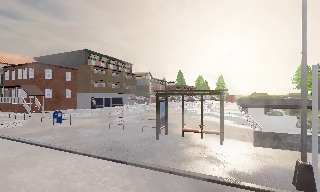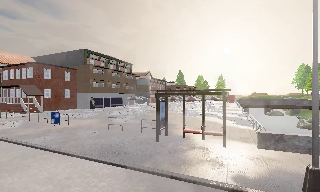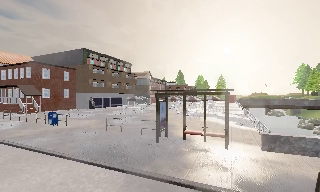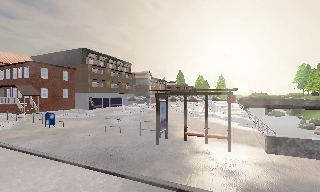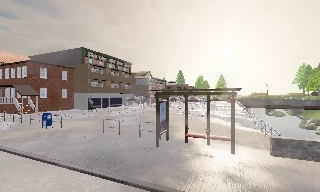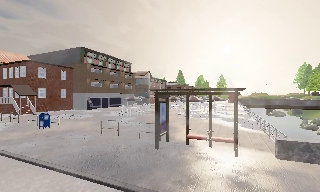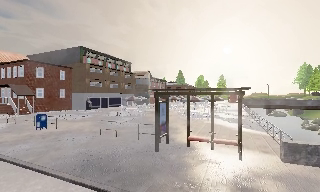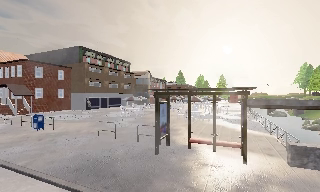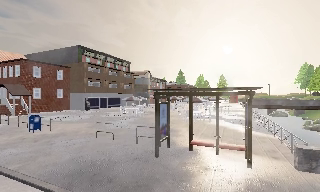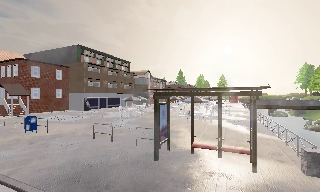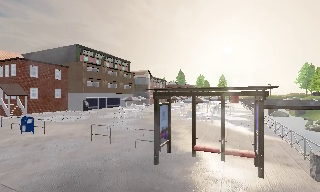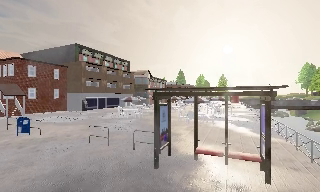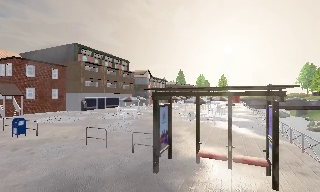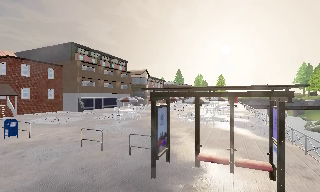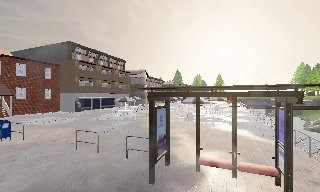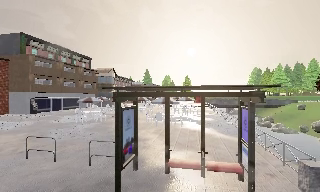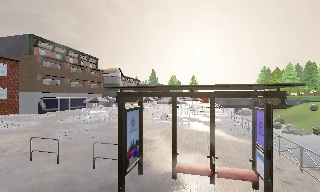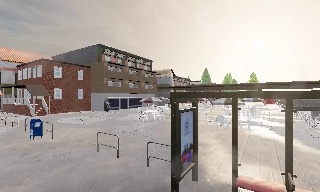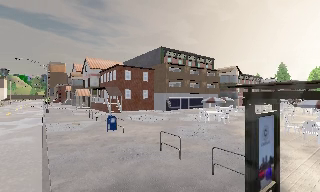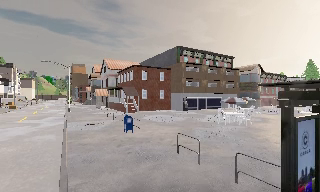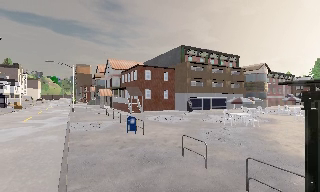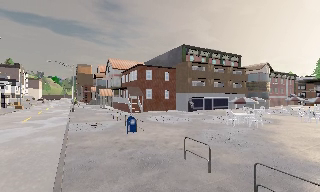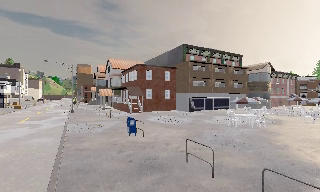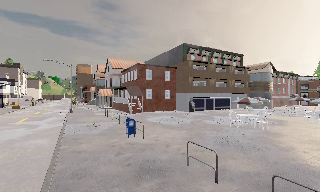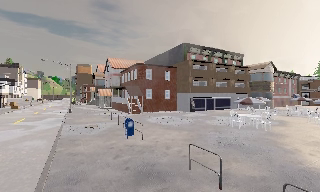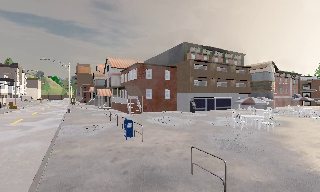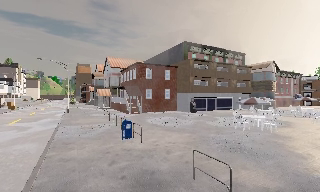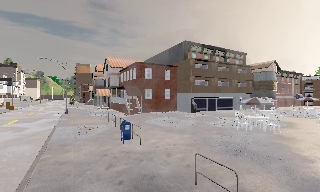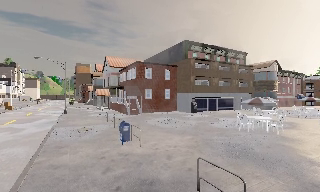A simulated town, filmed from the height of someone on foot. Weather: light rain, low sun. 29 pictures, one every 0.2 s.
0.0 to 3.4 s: The camera travels forward, about 5 m, so what stands in front looms larger.
3.4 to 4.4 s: The camera swings to its left by about 30 degrees, and the scene slides to the right. It travels forward, about 1.5 m, so what stands in front looms larger.
4.4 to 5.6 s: The camera travels forward, about 2 m, so what stands in front looms larger.
The film runs forward here.
